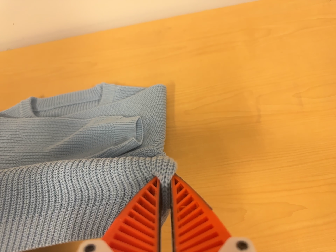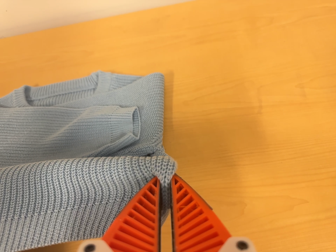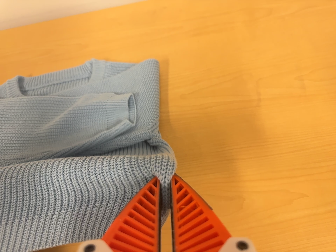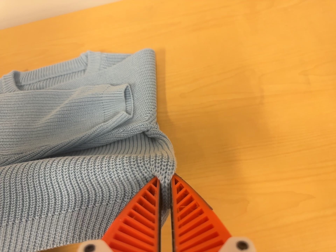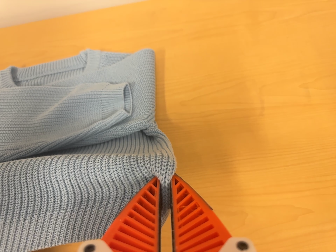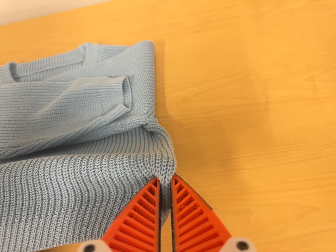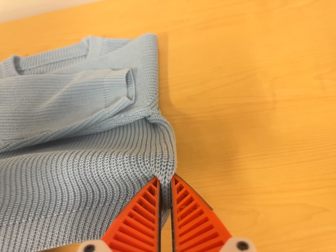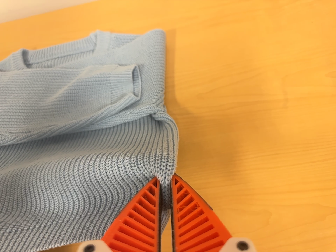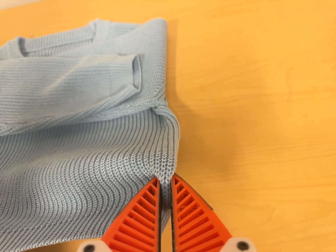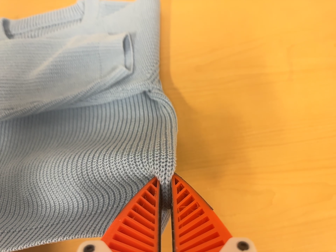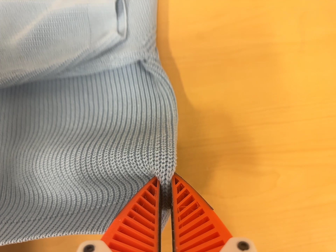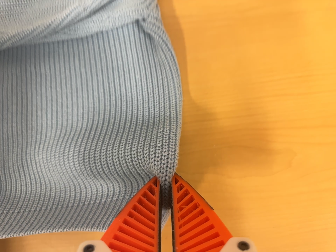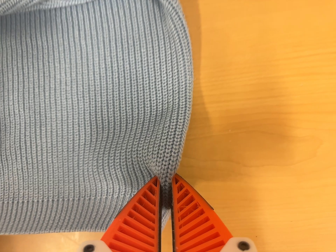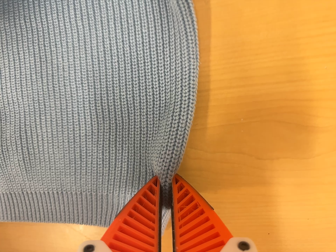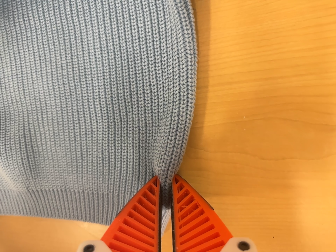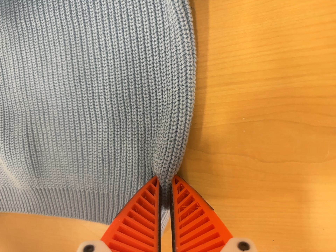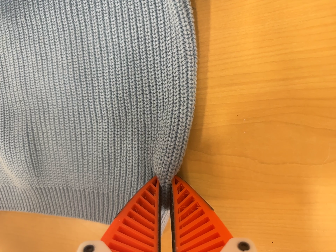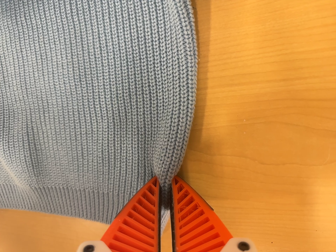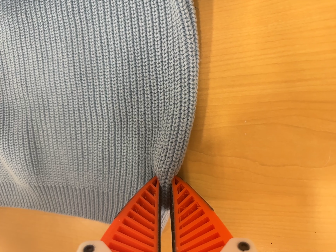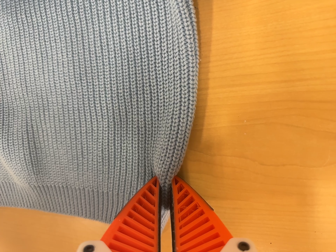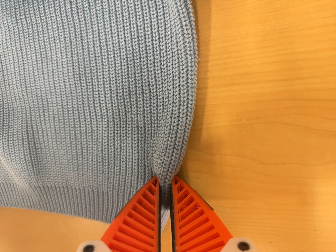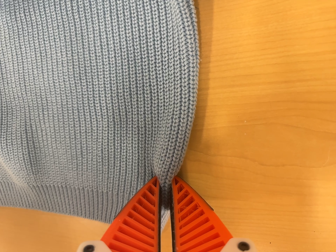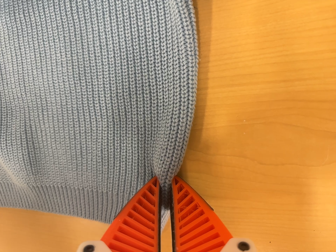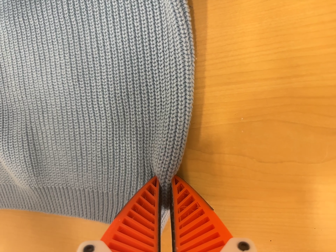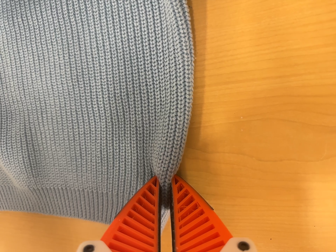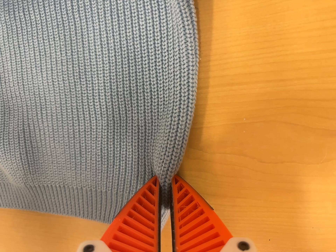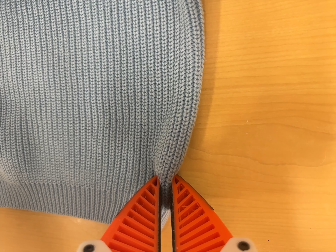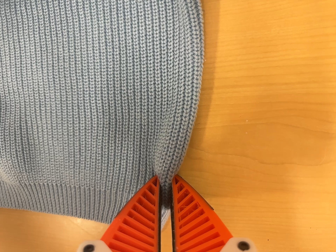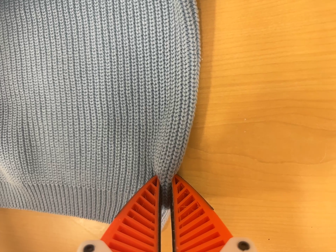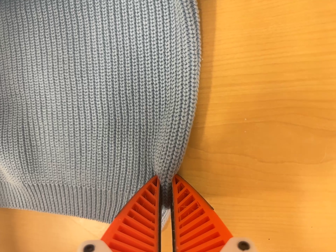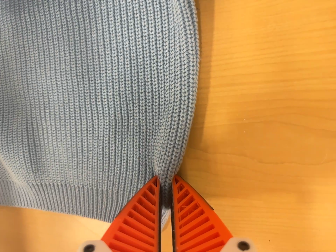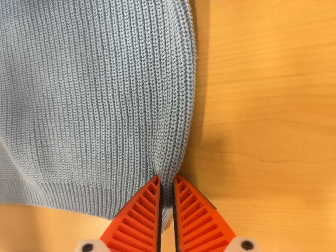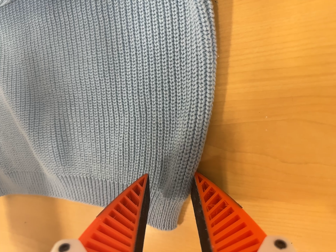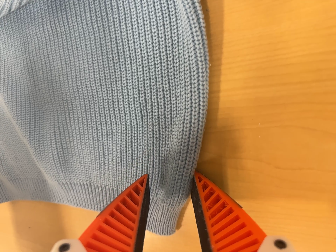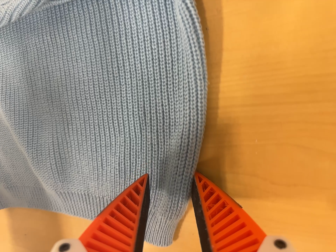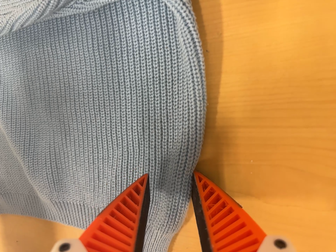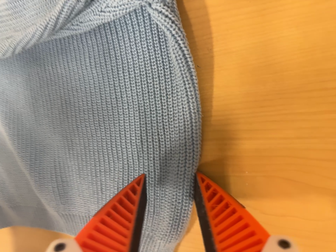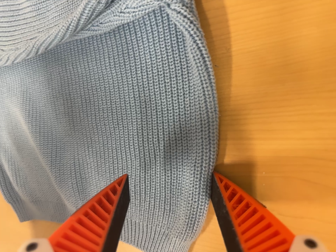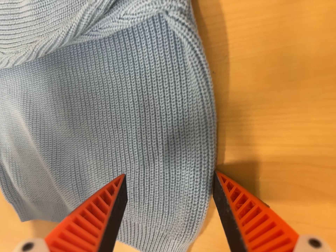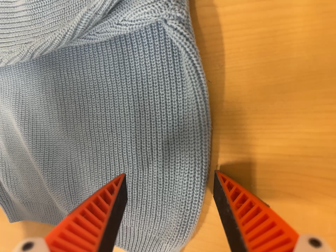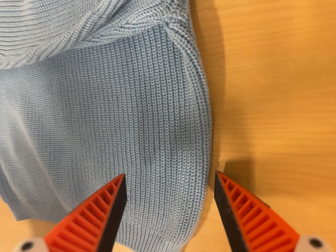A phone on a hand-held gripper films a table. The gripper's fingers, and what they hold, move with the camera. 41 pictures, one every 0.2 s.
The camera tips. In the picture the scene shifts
upward.
0.0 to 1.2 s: The camera travels forward, about 5 cm, so what stands in front looms larger.
1.2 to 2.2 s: The camera travels forward, about 10 cm, so what stands in front looms larger. Its aim tips toward the bottom of its view by about 15 degrees, and the scene shifts upward.
2.2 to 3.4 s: The camera pans to its left by about 15 degrees. It travels forward and toward the top of its view, about 8 cm, so what stands in front looms larger. Its aim tips toward the bottom of its view by about 15 degrees, and the scene shifts upward.
3.4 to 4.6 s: The camera keeps its place and its aim.
4.6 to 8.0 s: The camera travels toward the top of its view, about 7 cm, so close, fixed things drift downward.
The film runs backward here.
